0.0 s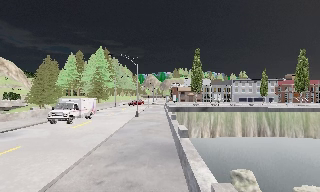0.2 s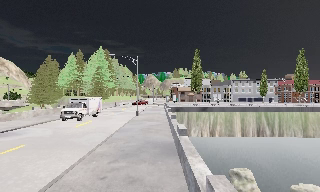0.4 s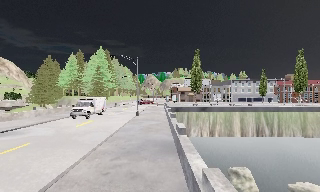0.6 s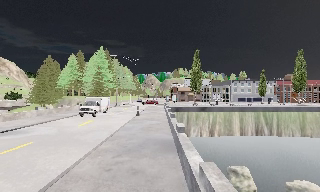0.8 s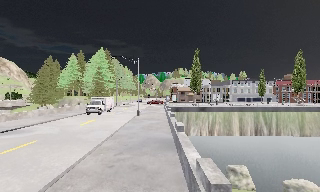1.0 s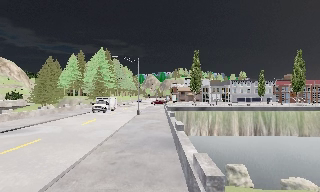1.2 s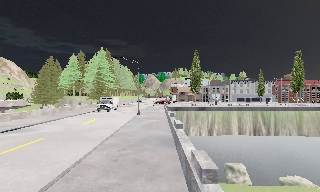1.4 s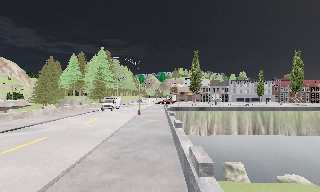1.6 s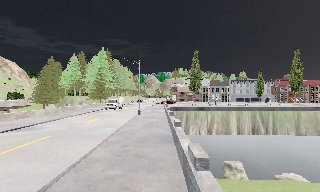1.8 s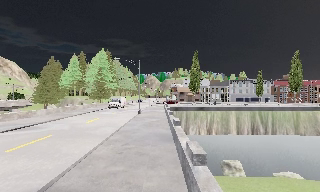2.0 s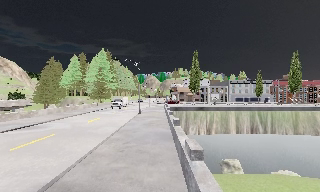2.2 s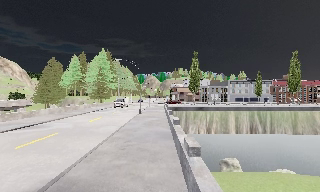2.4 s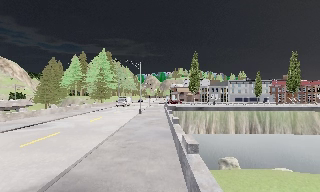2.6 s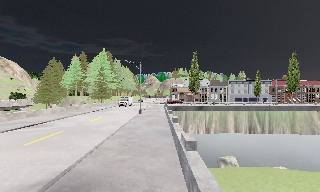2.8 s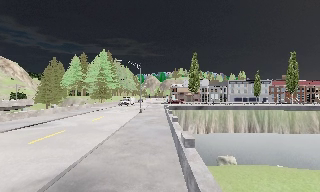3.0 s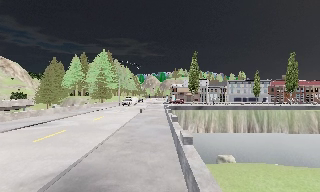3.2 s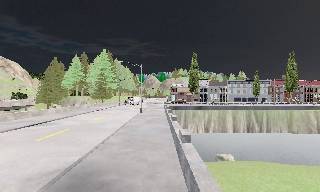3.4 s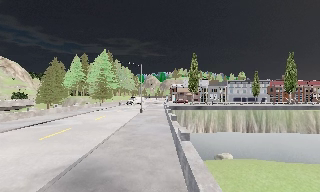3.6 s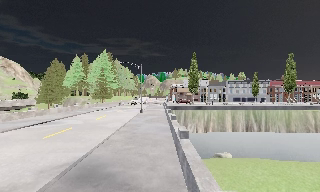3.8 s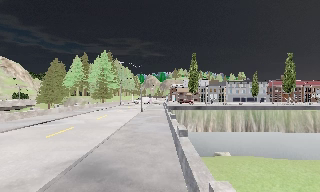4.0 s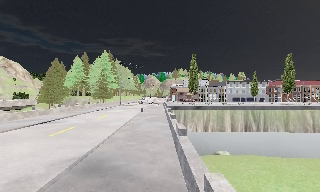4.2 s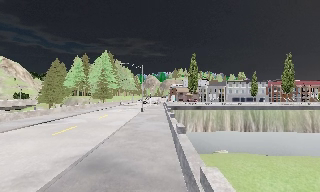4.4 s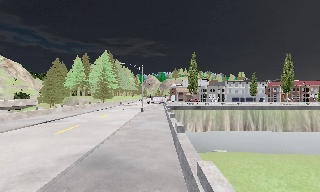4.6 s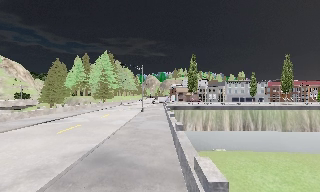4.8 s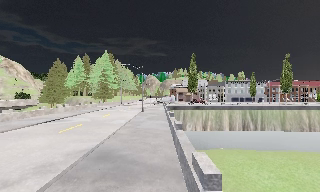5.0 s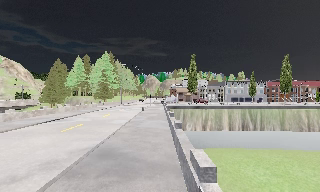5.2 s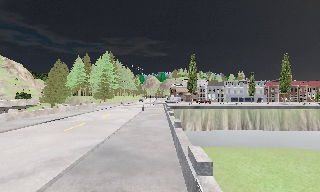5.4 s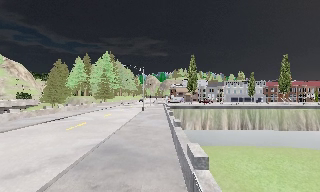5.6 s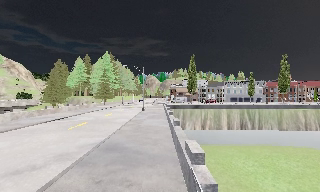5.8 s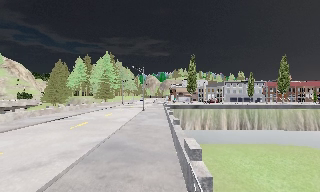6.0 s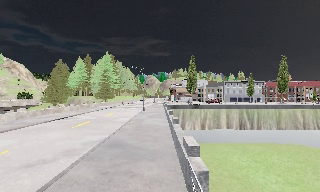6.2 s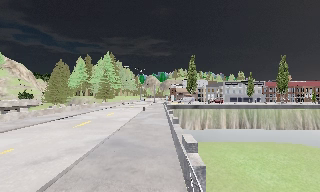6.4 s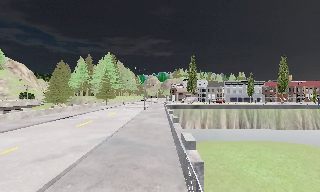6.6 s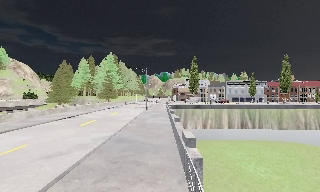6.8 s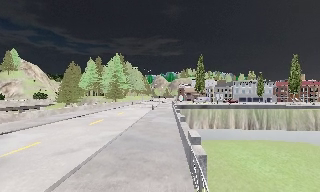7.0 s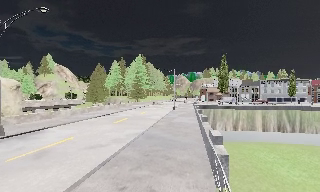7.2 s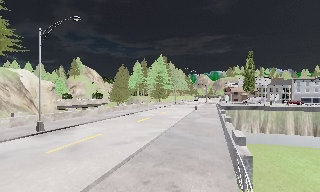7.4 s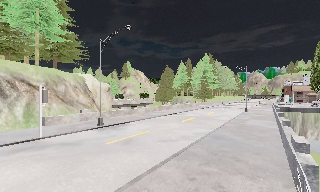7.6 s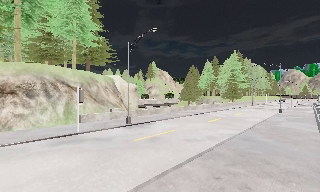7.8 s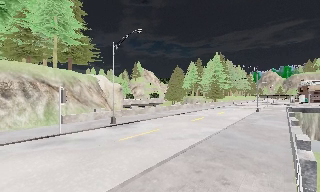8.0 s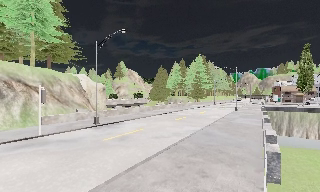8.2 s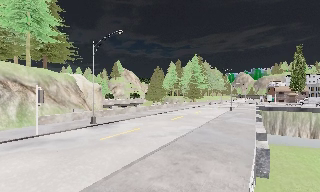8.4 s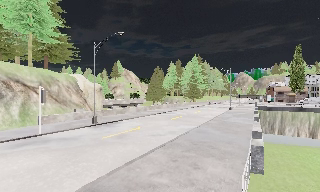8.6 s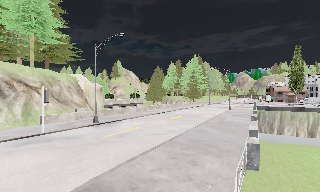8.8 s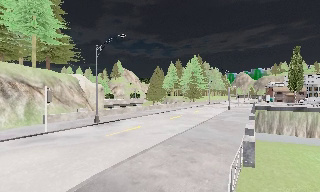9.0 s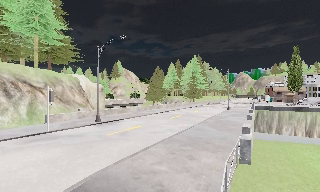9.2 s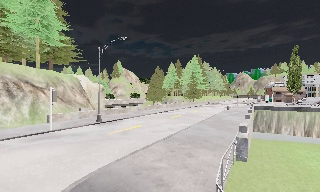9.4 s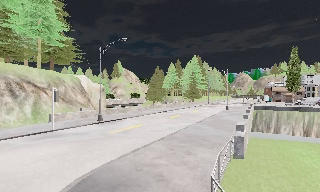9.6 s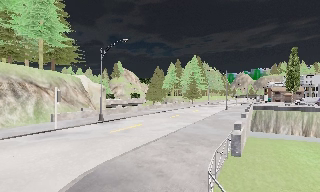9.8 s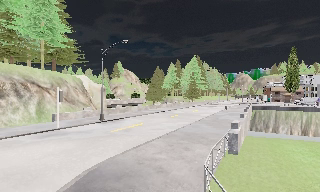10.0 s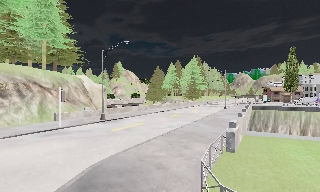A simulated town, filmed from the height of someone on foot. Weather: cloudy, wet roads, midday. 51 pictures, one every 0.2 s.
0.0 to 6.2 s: The camera travels backward, about 8 m, so what stands in front gets smaller.
6.2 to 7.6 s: The scene slides to the right, as the camera pans about 45 degrees to its left. It travels backward, about 2 m.
7.6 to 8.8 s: The camera pans to its right, which is clockwise from overhead, by about 10 degrees. It travels backward, about 1.5 m, so what stands in front gets smaller.
8.8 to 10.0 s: The camera travels backward, about 1.5 m, so what stands in front gets smaller.
The film runs backward here.
